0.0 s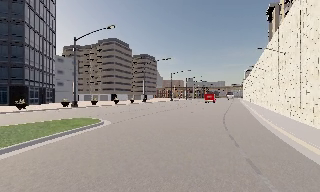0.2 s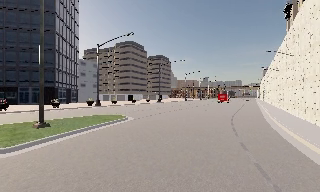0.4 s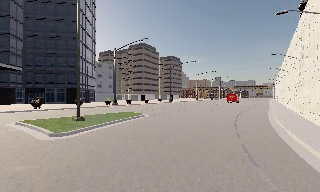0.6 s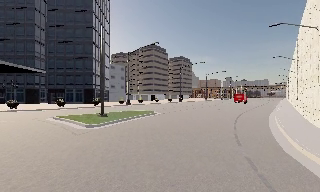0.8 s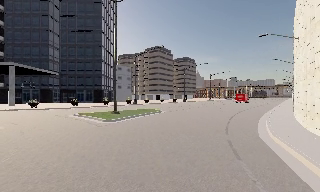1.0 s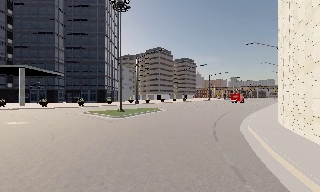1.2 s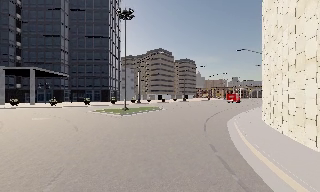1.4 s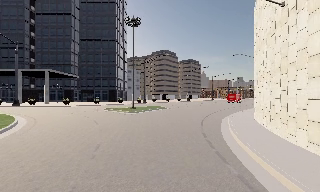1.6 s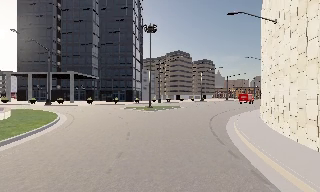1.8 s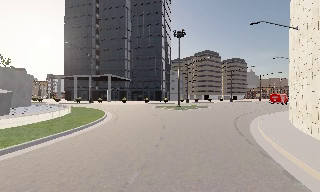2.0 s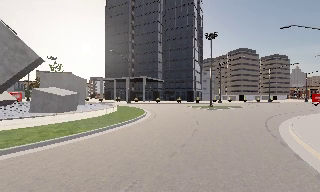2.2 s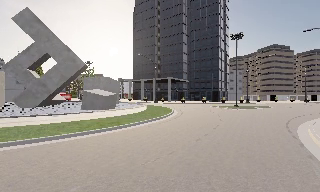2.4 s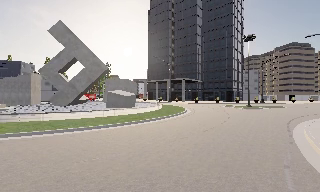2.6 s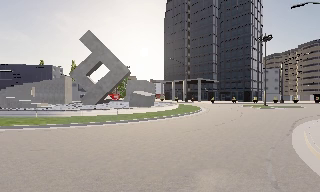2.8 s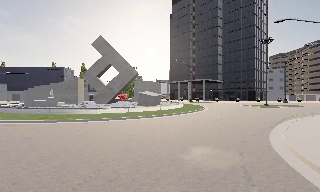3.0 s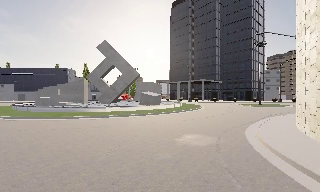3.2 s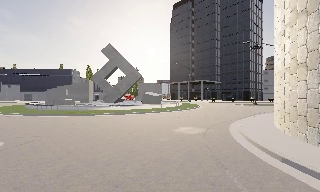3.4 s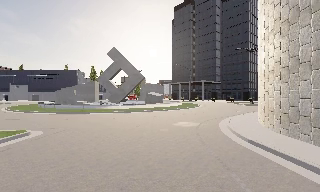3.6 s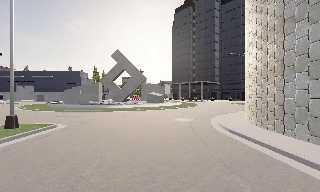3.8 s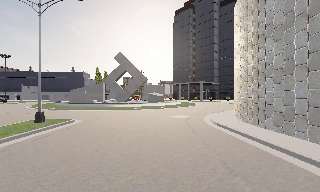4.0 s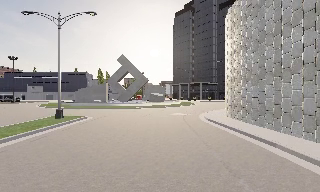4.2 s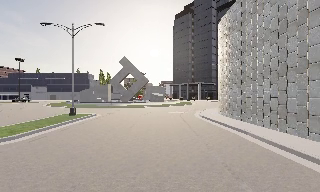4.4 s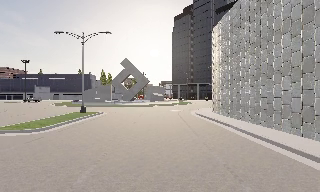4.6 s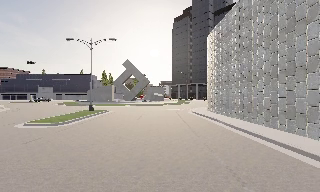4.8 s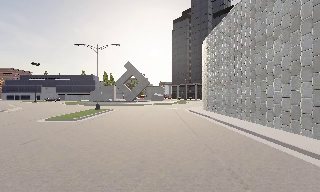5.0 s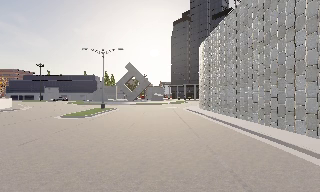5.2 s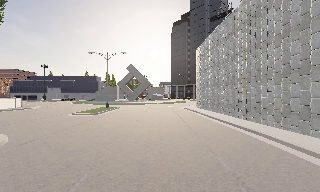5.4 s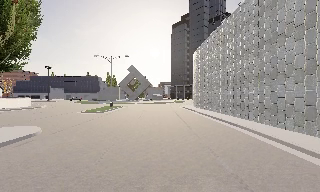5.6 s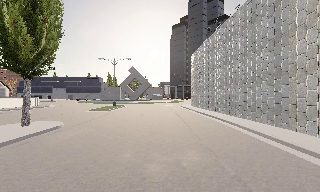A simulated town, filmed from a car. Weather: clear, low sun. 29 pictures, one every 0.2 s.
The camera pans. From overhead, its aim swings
counterclockwise.
The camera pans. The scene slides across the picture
to the right.
0.0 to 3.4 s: The camera pans to its left, which is counterclockwise from overhead, by about 65 degrees. It travels backward, about 30 m.
3.4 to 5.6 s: The camera travels backward, about 20 m, so what stands in front gets smaller.
The film runs backward here.
